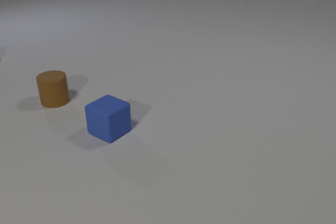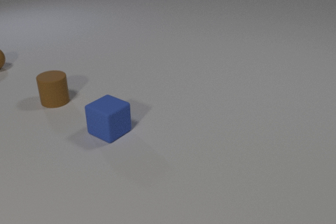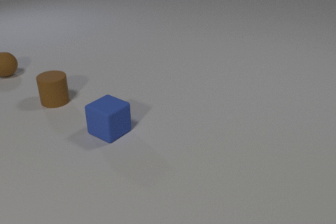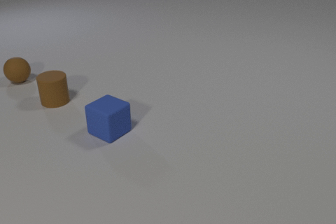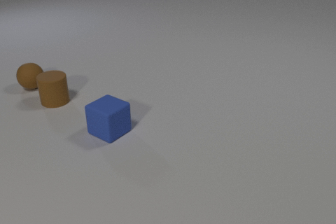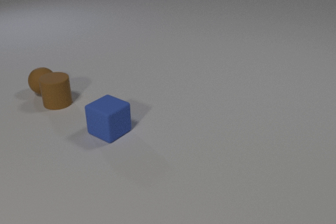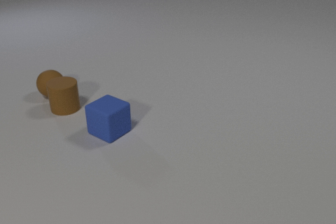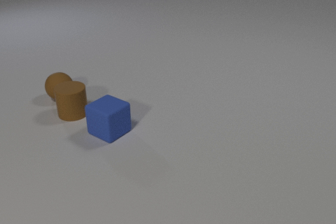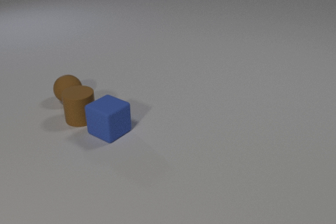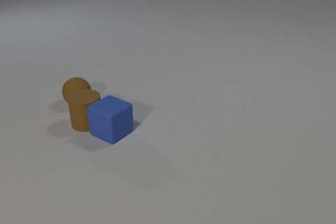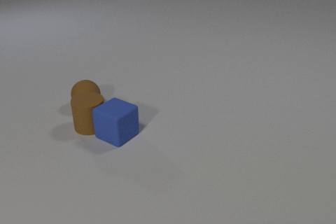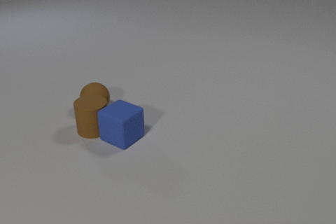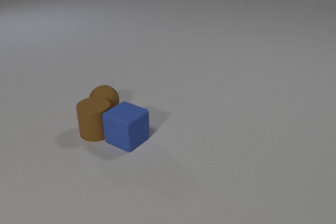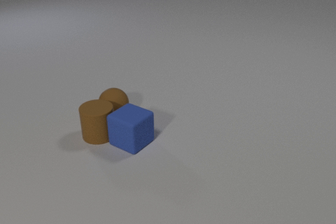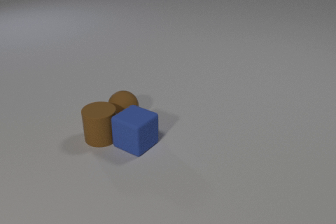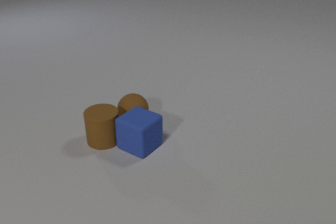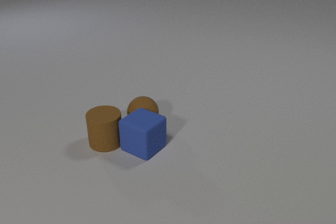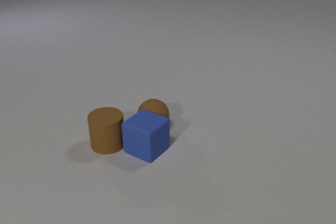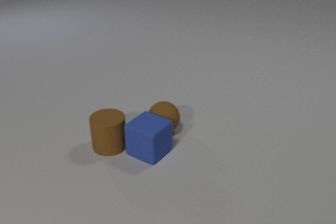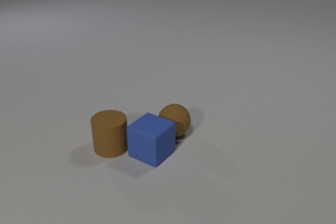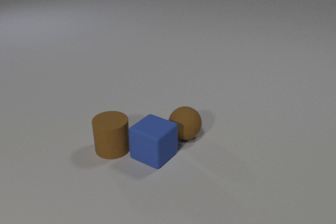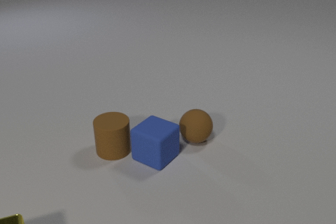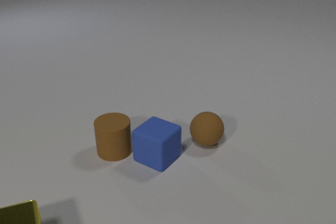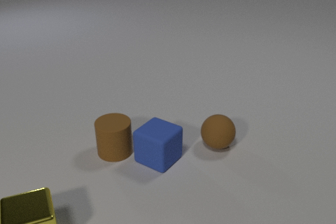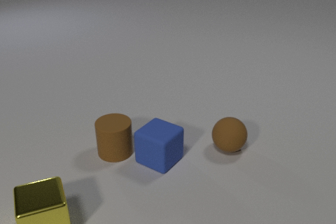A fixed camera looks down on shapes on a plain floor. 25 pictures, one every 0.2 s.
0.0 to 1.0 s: The brown rubber sphere comes in at the left edge, rolls toward the camera and to the right. The brown rubber sphere and the brown rubber cylinder collide.
1.0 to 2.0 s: The brown rubber sphere rolls toward the camera and to the right. The brown rubber cylinder slides toward the camera and to the right. The blue rubber cube slides toward the camera and to the right. The brown rubber cylinder and the blue rubber cube collide.
2.0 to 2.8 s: The brown rubber sphere rolls to the right and toward the camera. The brown rubber cylinder slides toward the camera and to the right. The blue rubber cube slides to the right and toward the camera.
2.8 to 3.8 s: The brown rubber sphere rolls to the right and toward the camera. The brown rubber cylinder slides toward the camera and to the right. The blue rubber cube slides toward the camera and to the right. The brown rubber sphere and the blue rubber cube collide.
3.8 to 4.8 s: The brown rubber sphere rolls to the right. The brown rubber cylinder slides toward the camera. The blue rubber cube slides toward the camera and to the right. The yellow metal cube comes in at the bottom edge, slides away from the camera and to the right.
How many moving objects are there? 4.
How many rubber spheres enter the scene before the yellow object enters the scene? 1.
What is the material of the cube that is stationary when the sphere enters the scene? rubber.
